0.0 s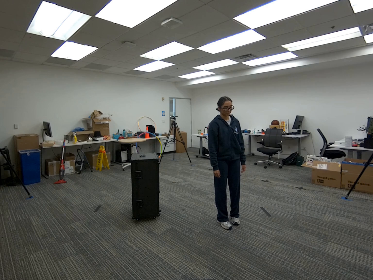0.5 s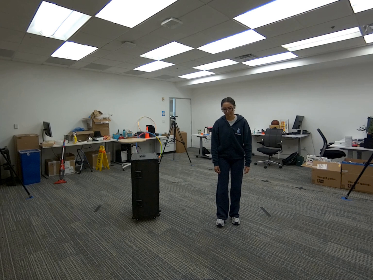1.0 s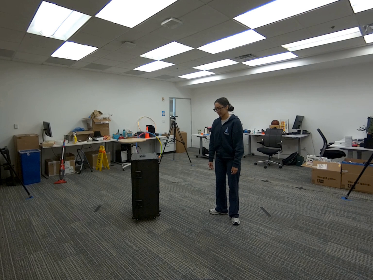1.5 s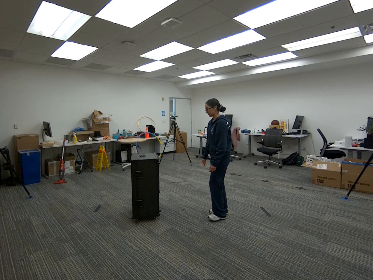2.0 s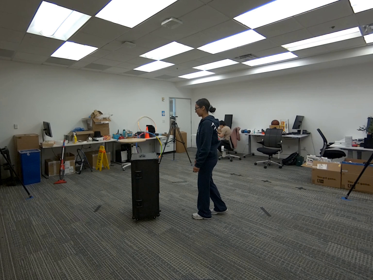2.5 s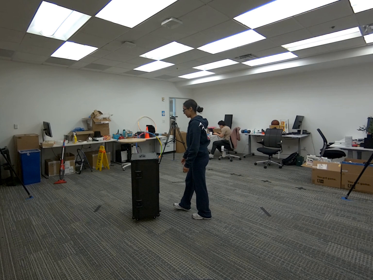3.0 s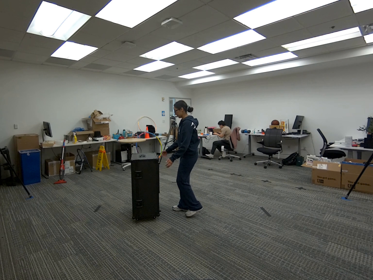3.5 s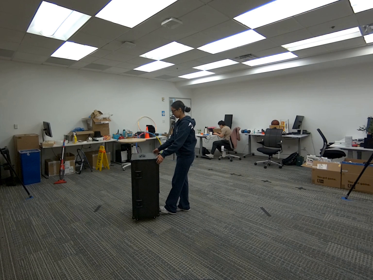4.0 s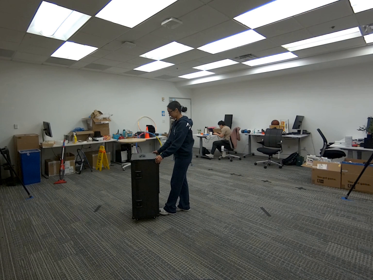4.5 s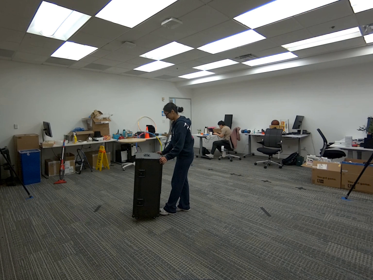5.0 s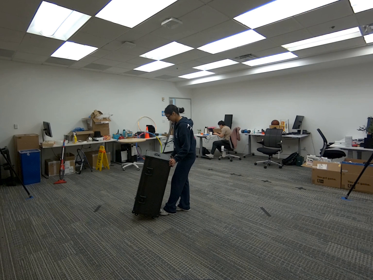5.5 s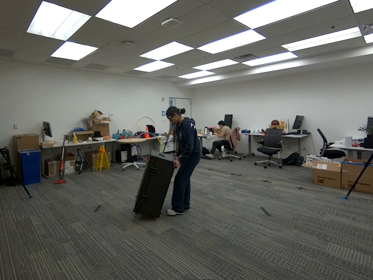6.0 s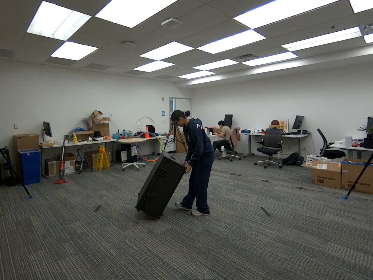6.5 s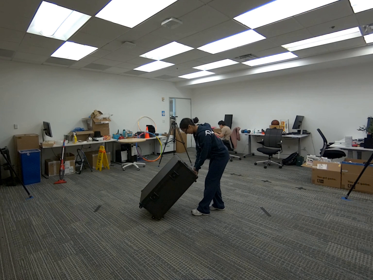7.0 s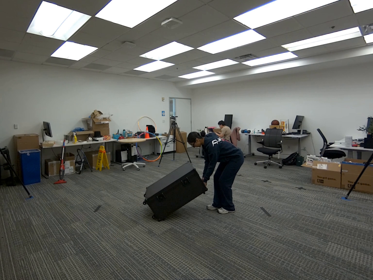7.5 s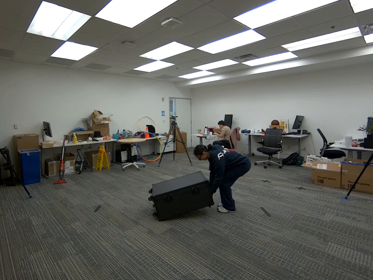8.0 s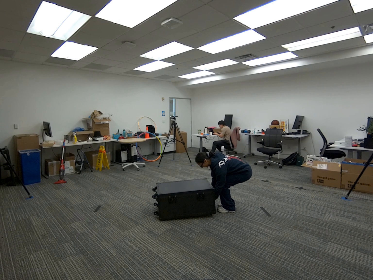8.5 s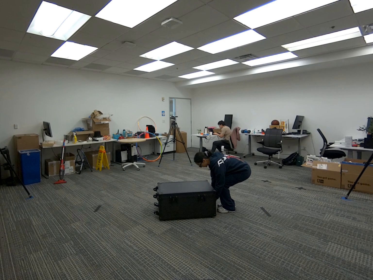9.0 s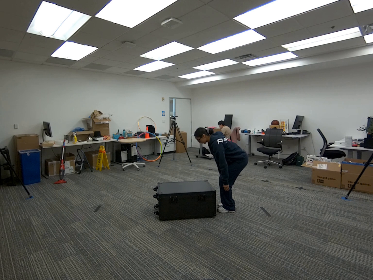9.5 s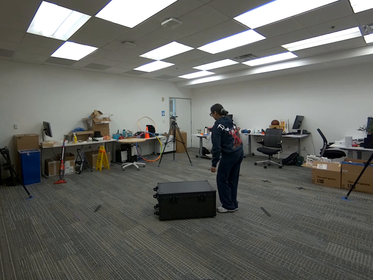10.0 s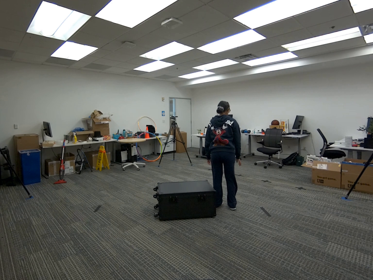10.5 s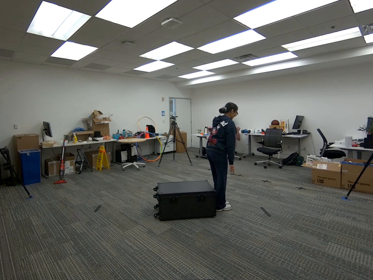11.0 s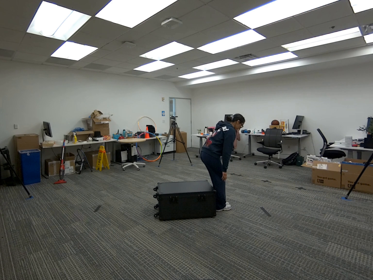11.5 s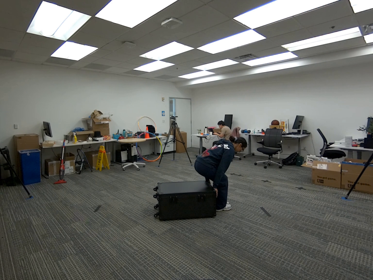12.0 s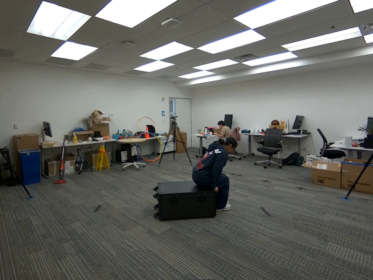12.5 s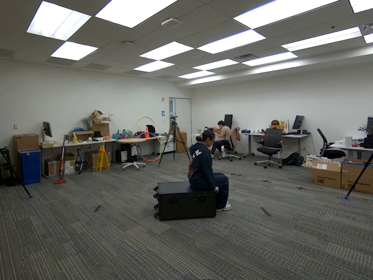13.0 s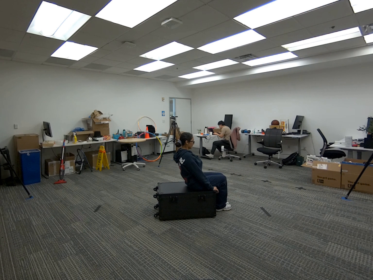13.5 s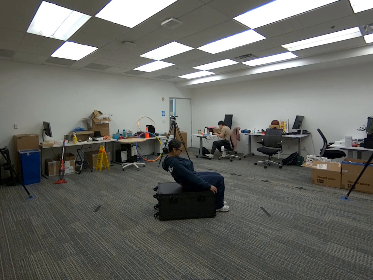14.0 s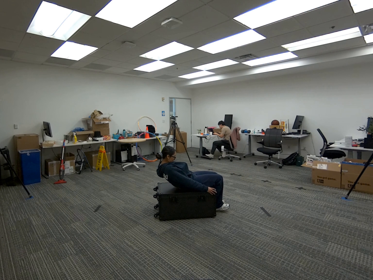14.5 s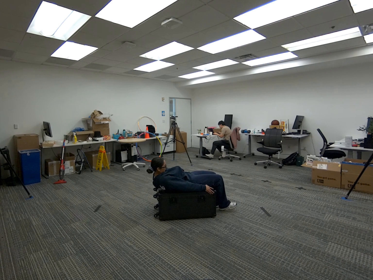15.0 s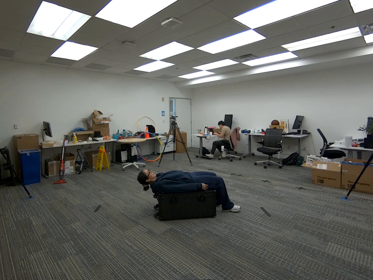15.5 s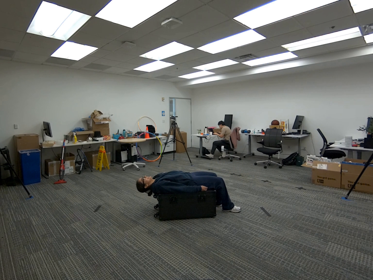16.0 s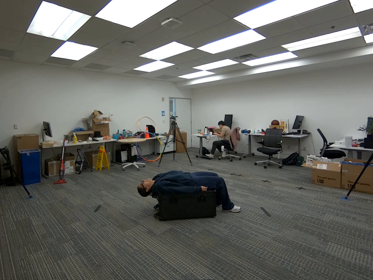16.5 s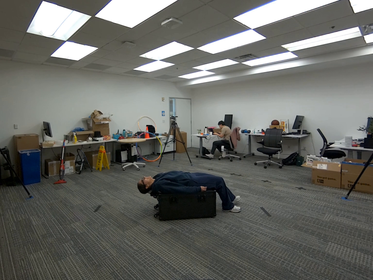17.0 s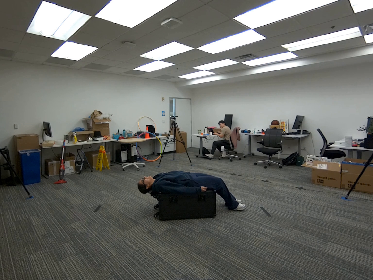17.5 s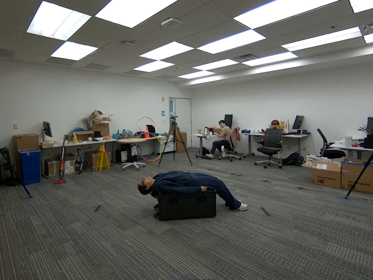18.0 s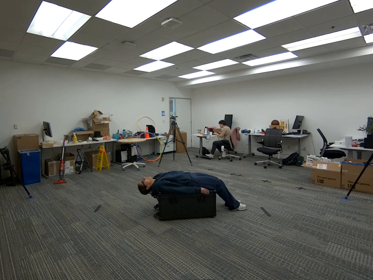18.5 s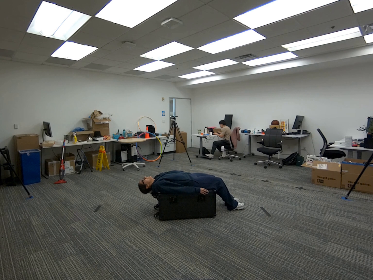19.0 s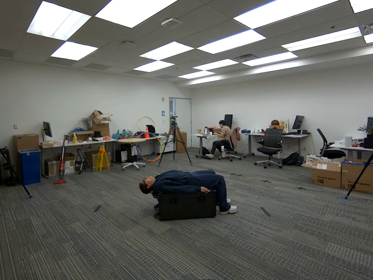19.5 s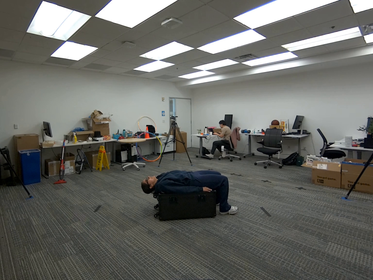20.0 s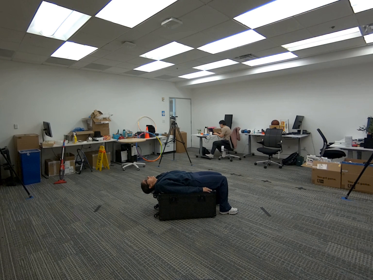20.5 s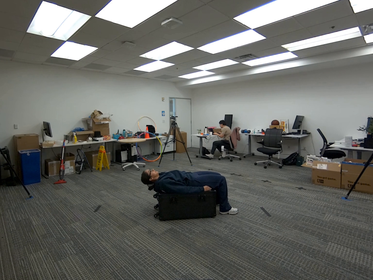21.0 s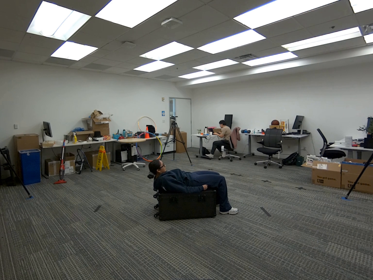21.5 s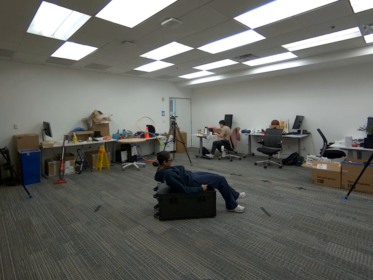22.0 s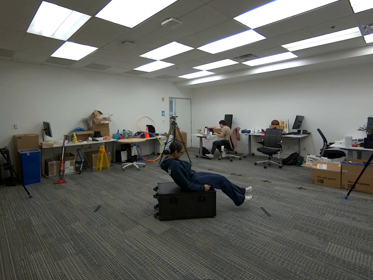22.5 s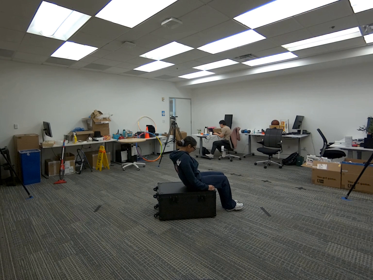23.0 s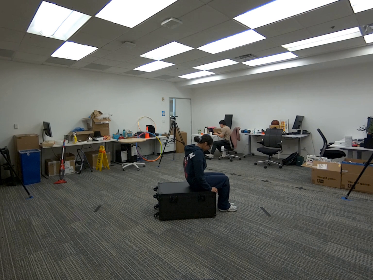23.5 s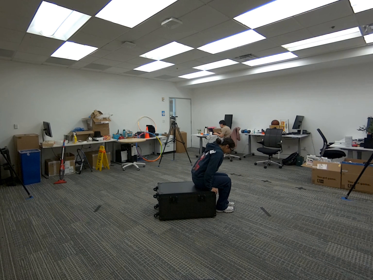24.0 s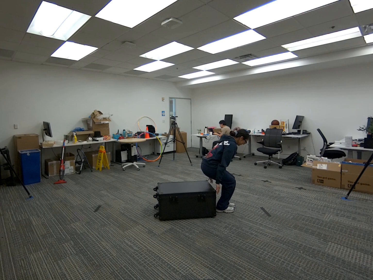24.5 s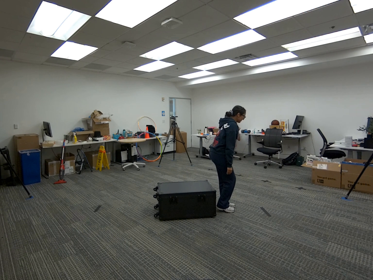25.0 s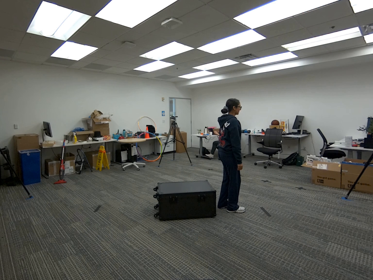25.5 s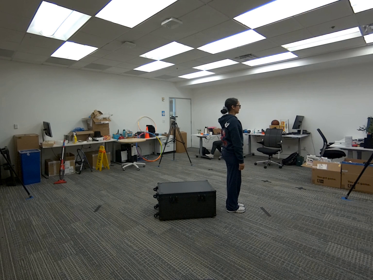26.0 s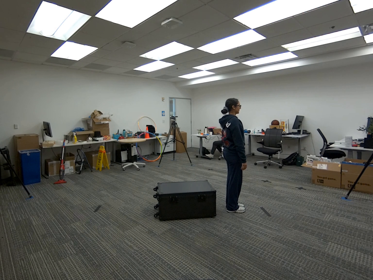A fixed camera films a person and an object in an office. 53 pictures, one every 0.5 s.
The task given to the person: Walk over to the G1 Box and place the box on its side and proceed lay on the G1 Box.
